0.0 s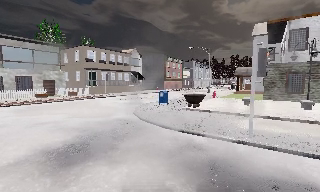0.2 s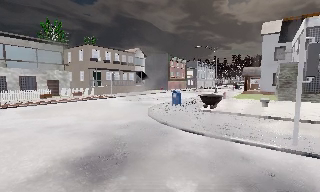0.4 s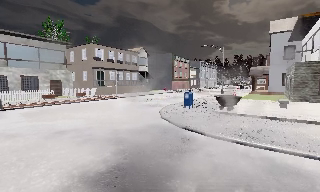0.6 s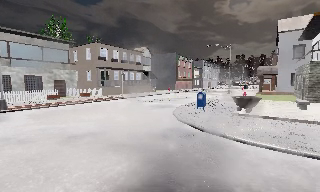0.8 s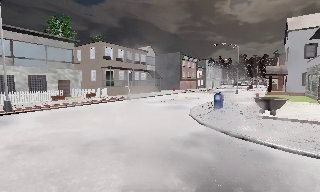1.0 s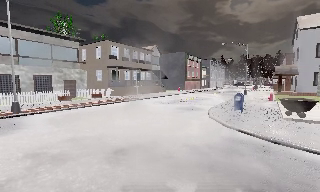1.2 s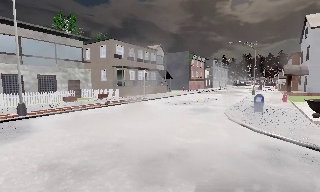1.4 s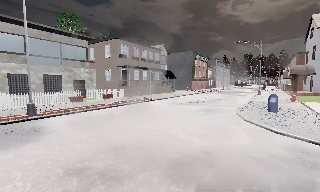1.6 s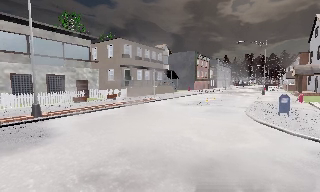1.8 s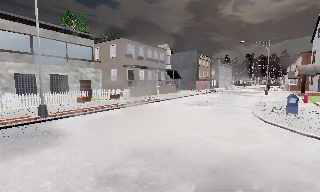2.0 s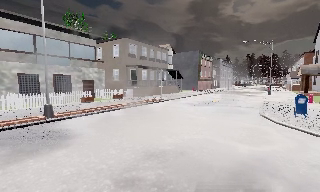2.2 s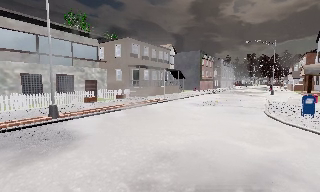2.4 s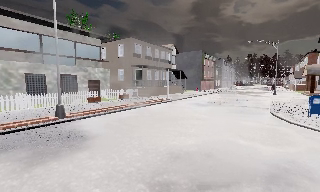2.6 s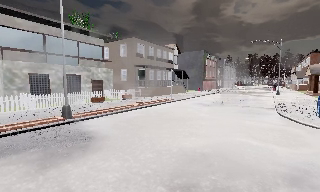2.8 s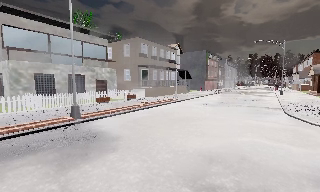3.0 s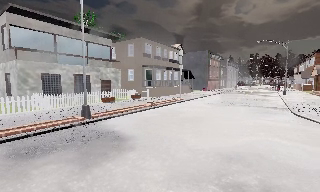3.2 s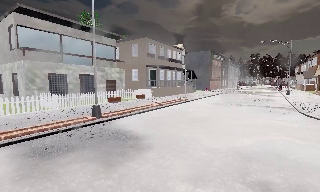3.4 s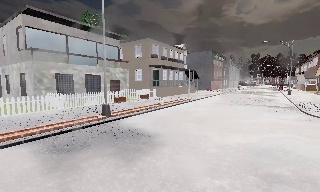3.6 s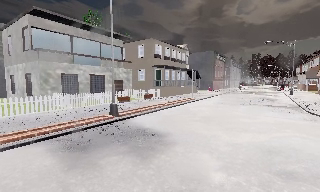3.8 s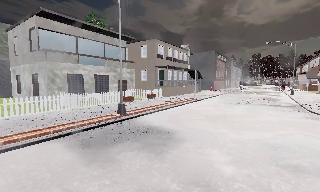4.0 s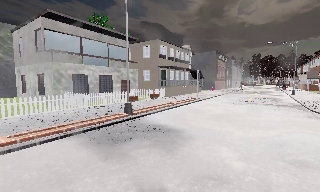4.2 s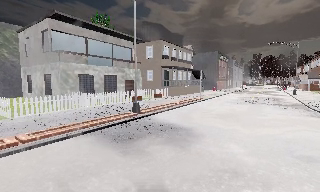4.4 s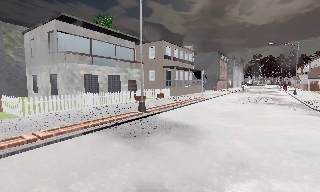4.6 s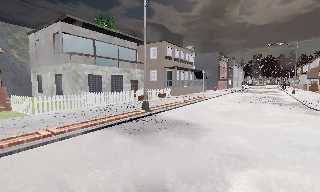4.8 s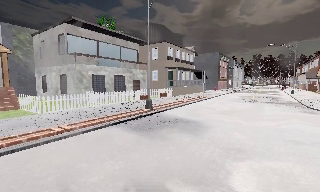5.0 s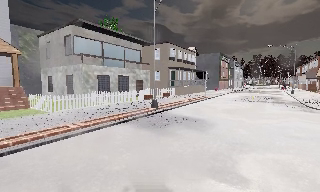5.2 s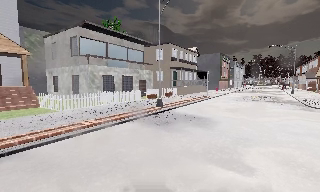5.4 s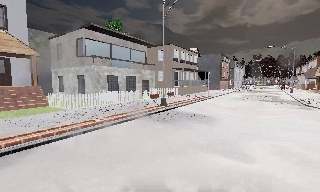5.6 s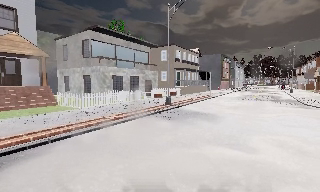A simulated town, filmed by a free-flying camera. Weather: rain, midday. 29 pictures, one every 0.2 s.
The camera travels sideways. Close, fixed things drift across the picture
to the right.
0.0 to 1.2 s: The camera travels to its left and forward, about 6 m, so close, fixed things drift to the right.
1.2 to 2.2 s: The camera travels to its left, about 2.5 m, so close, fixed things drift to the right. It loses speed.
2.2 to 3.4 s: The camera travels to its left, about 2.5 m, so close, fixed things drift to the right.
3.4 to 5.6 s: The camera travels backward and to its left, about 5 m, so what stands in front gets smaller.
The film runs backward here.
